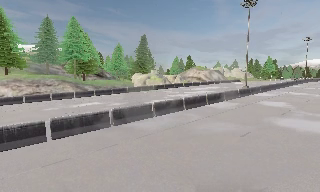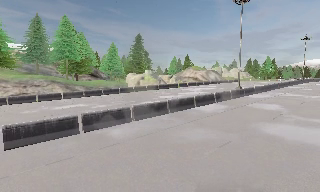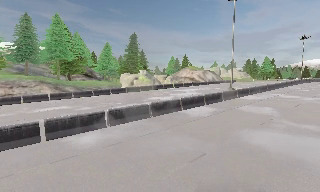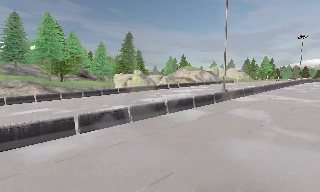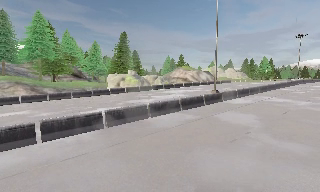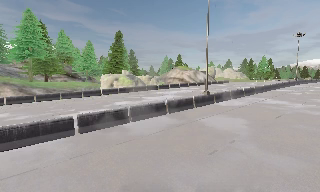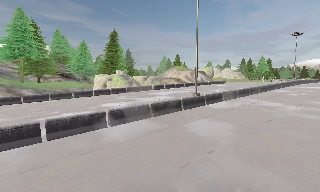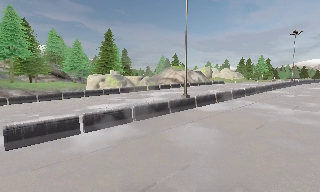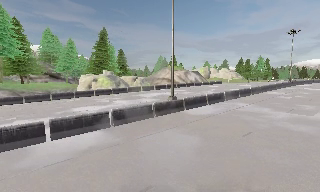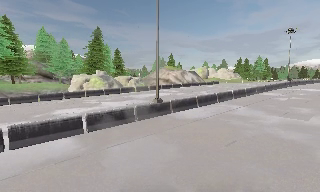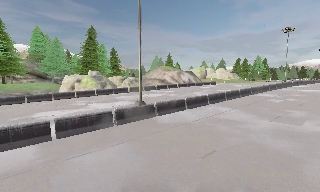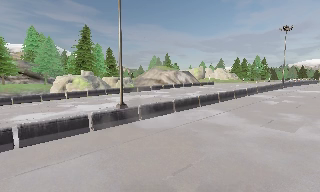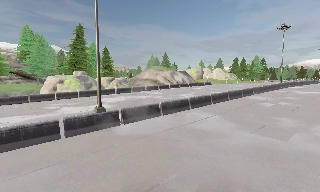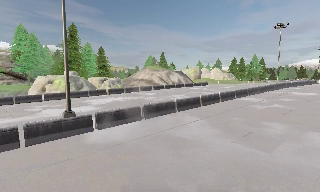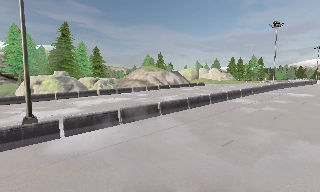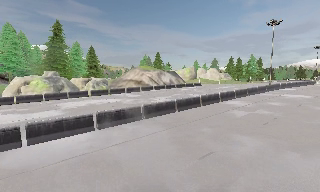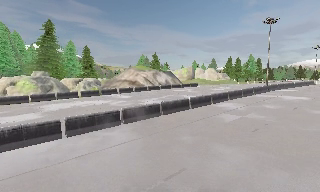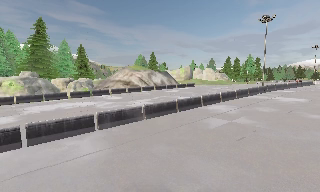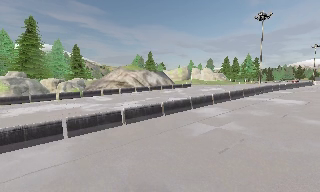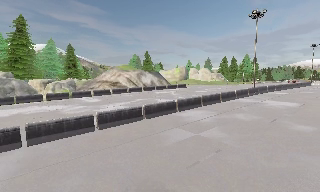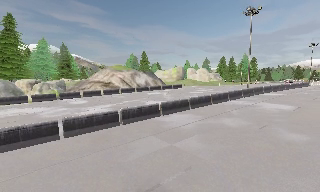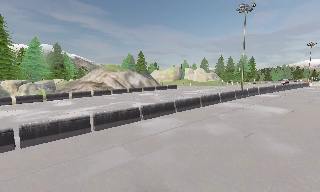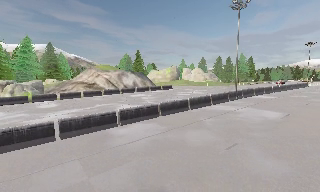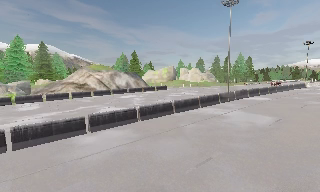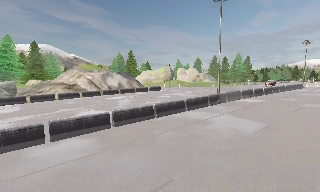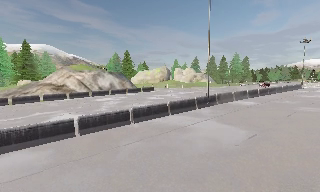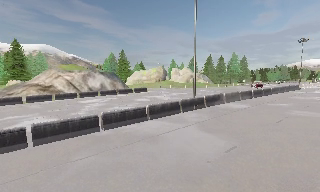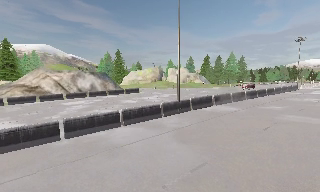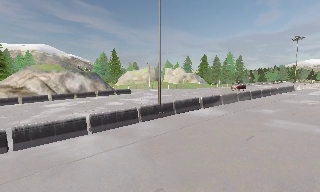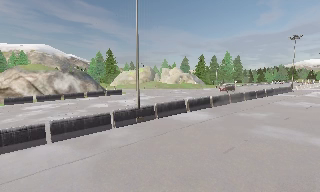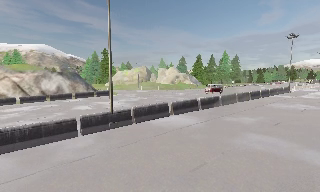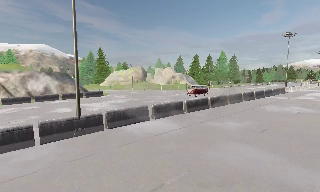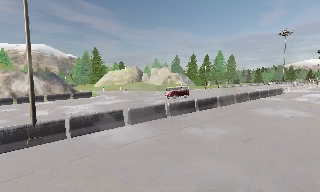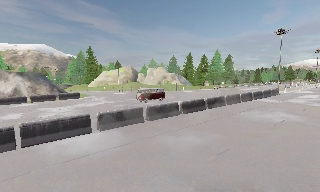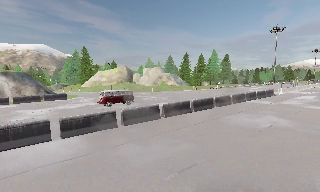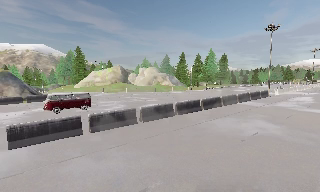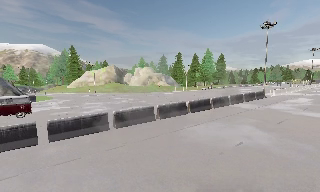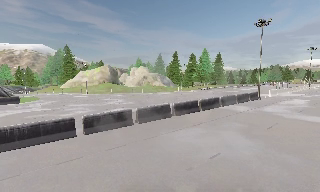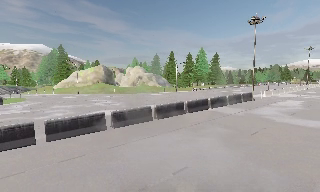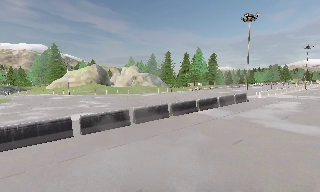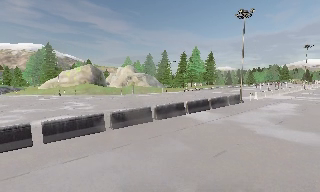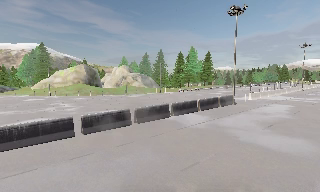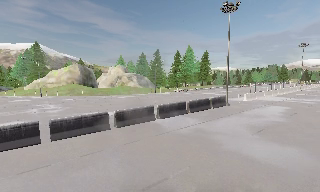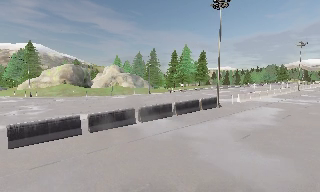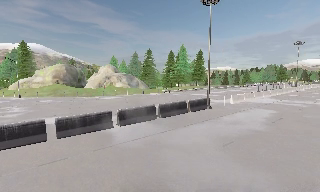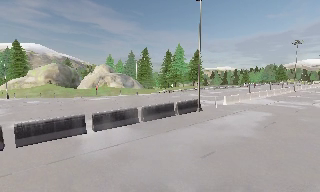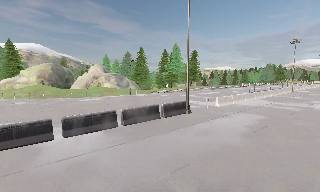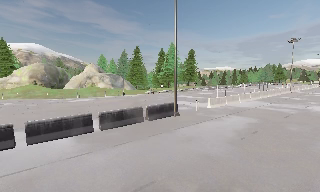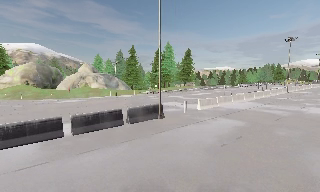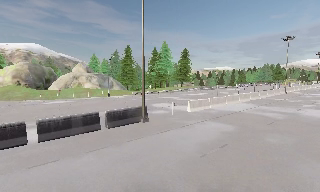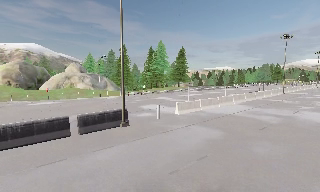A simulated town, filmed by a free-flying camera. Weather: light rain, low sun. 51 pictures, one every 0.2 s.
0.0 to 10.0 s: The camera travels to its right and forward, about 90 m, so close, fixed things drift to the left.
The film runs forward here.
